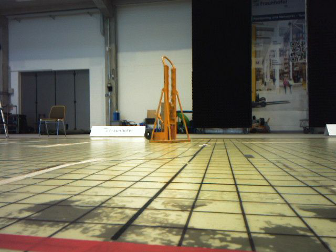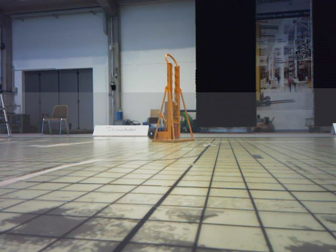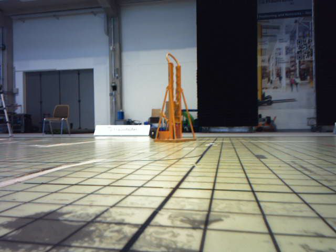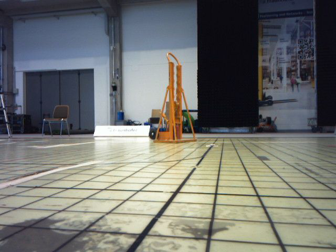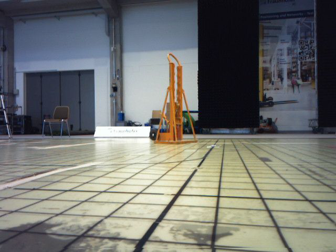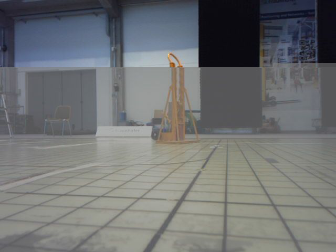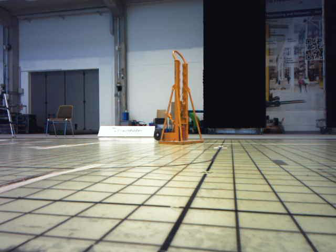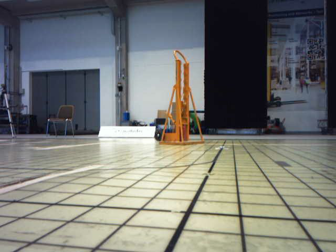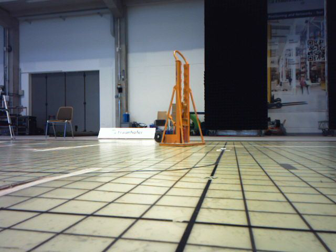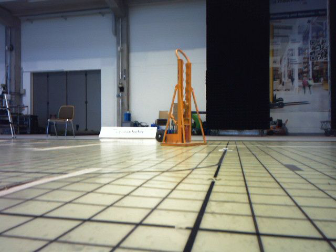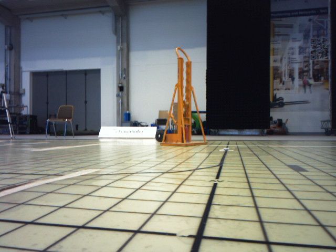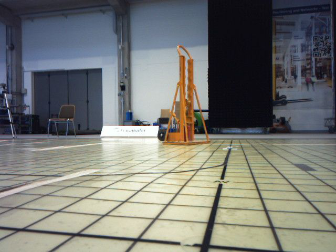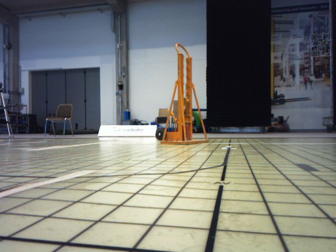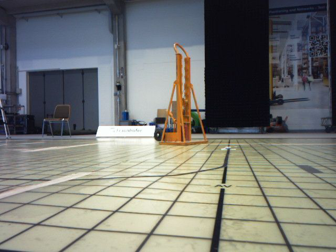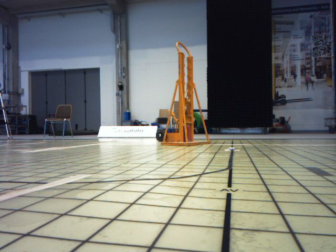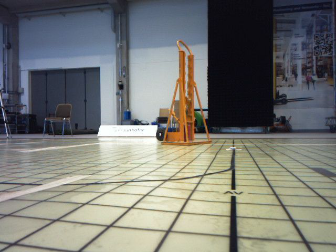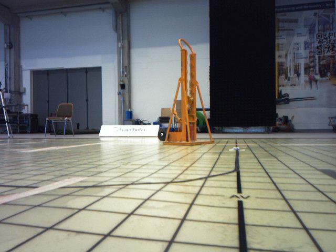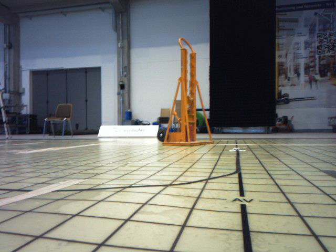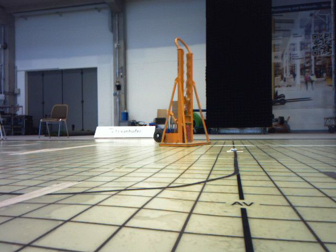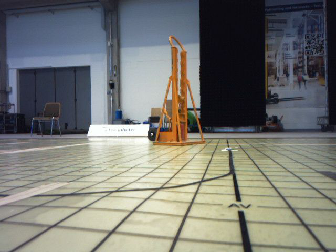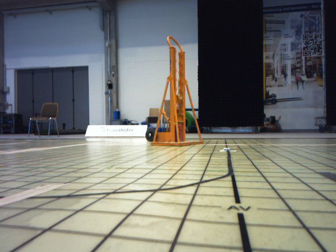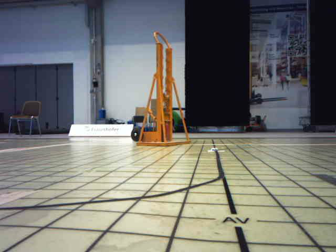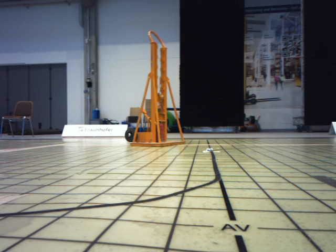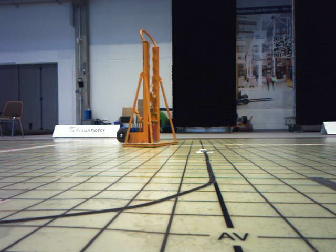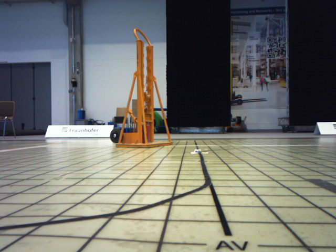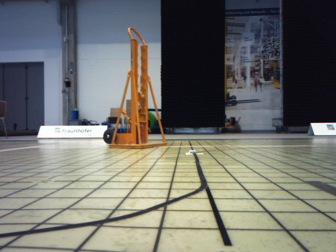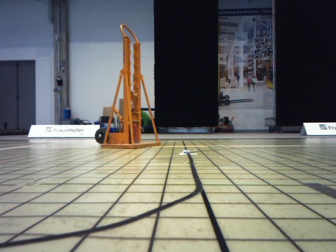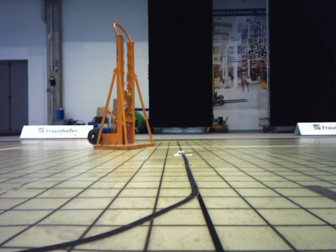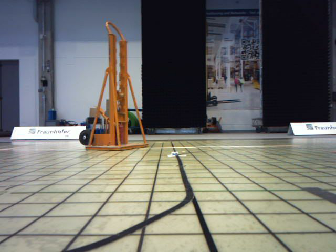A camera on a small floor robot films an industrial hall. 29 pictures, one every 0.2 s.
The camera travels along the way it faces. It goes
forward.
0.0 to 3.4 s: The camera travels forward, about 0.7 m, so what stands in front looms larger.
3.4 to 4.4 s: The camera travels forward, about 0.2 m, so what stands in front looms larger. It gains speed.
4.4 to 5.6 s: The camera travels forward, about 0.2 m, so what stands in front looms larger.
The film runs forward here.
